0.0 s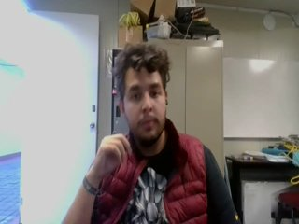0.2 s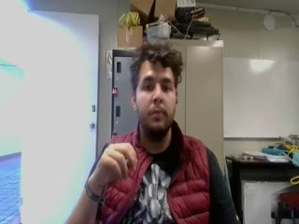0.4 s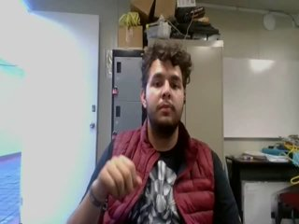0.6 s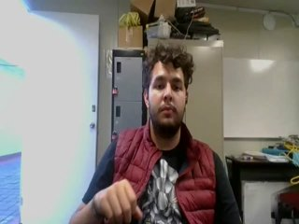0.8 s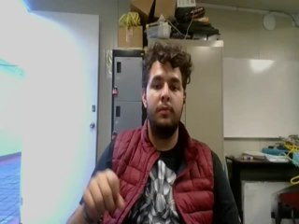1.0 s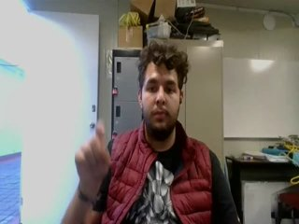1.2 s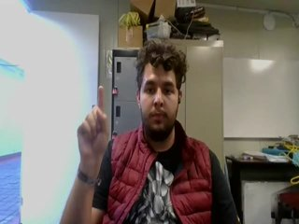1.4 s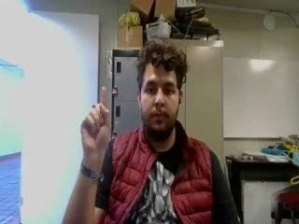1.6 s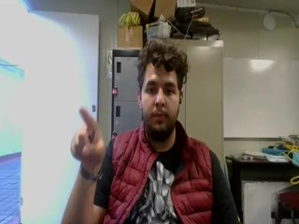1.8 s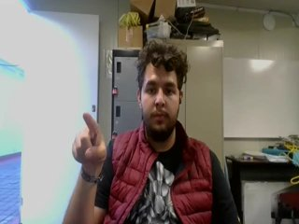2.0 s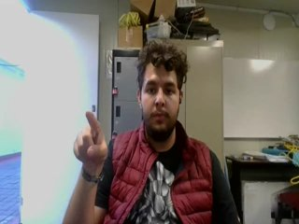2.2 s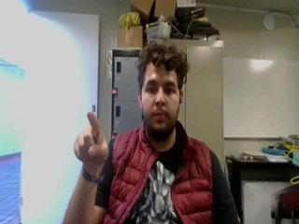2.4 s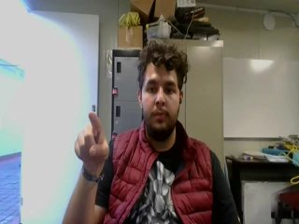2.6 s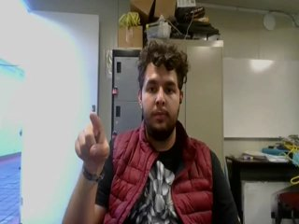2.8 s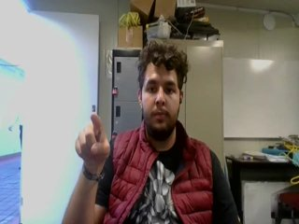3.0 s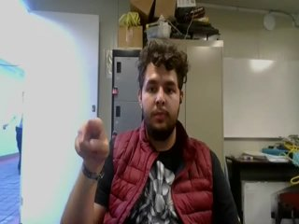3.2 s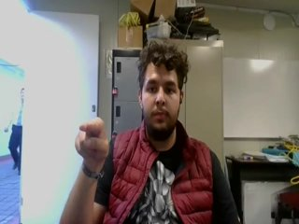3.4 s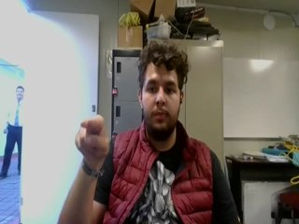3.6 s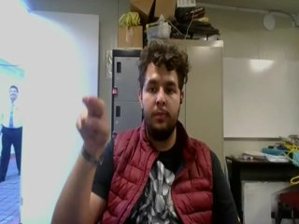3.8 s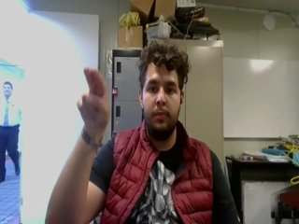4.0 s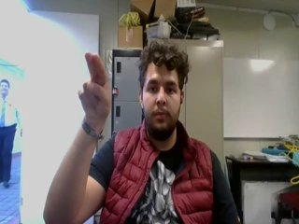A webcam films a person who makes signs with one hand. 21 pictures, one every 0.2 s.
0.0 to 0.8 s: Non-gesture.
0.9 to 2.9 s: Click with one finger.
3.0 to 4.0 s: Pointing with two fingers.
